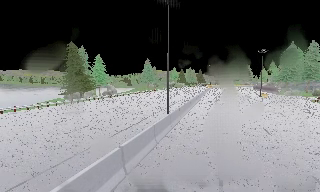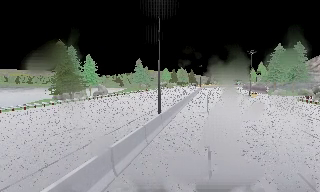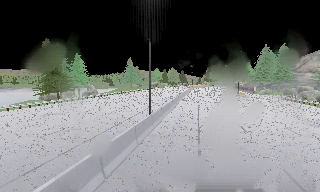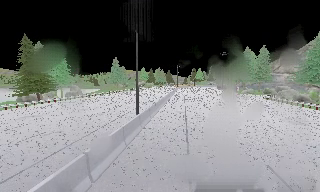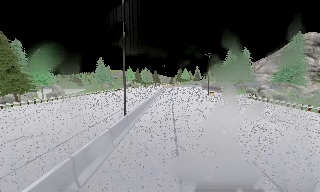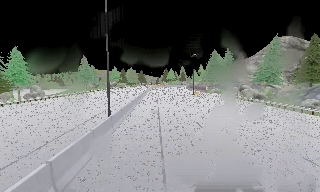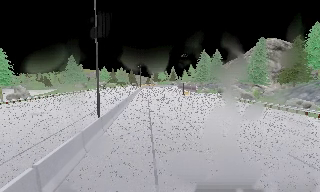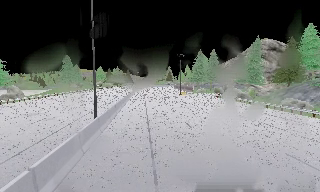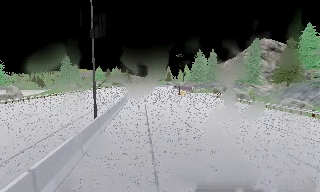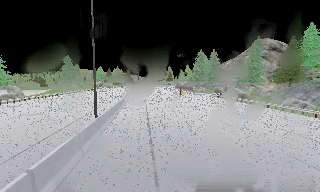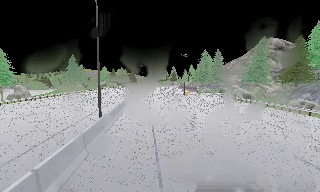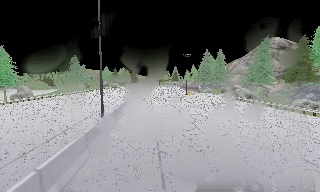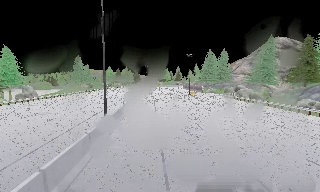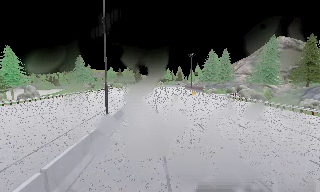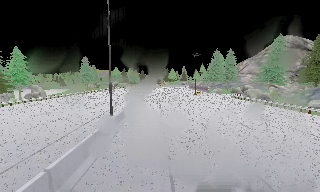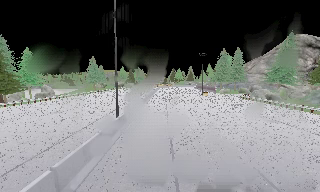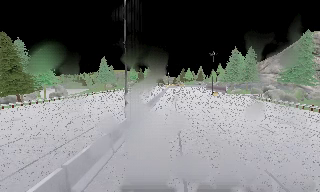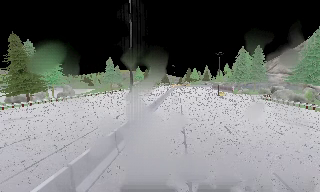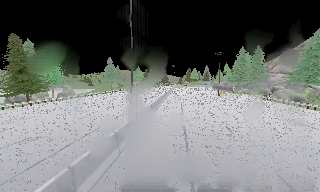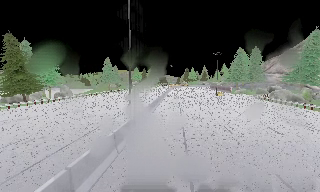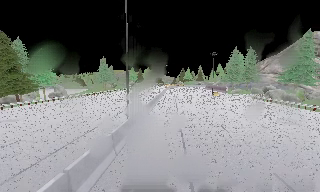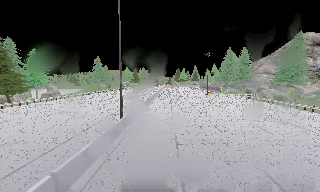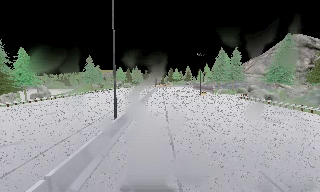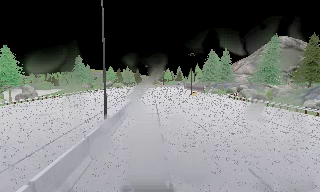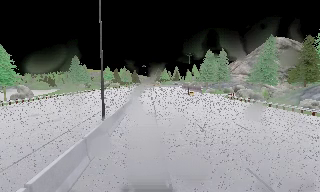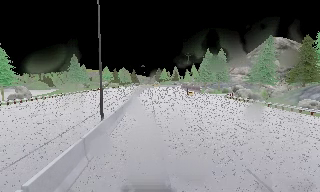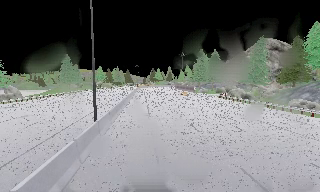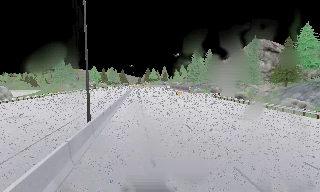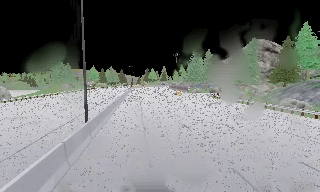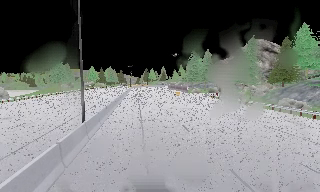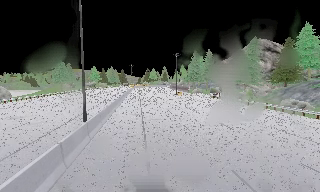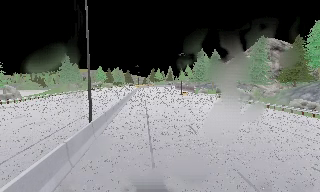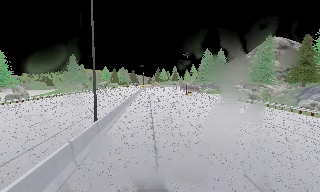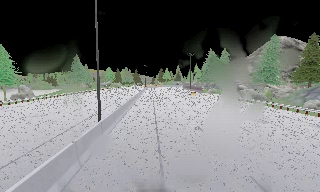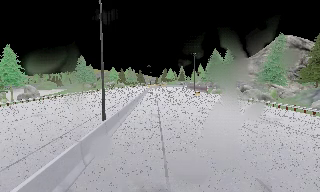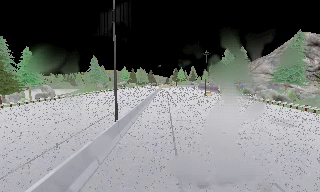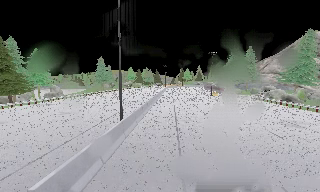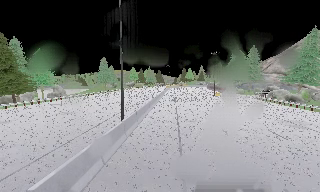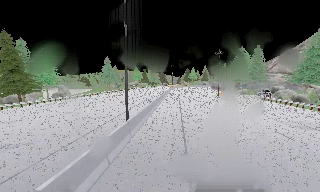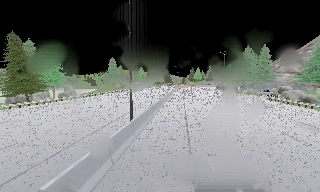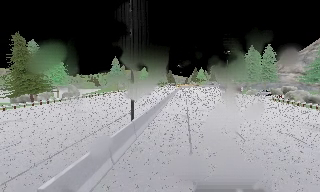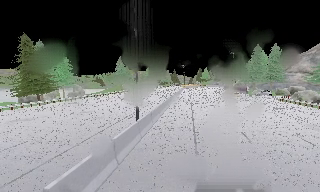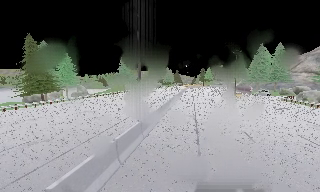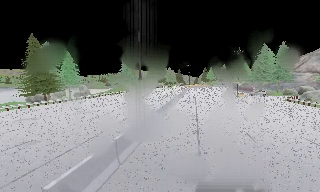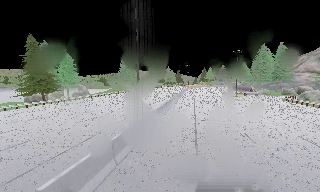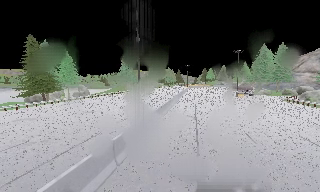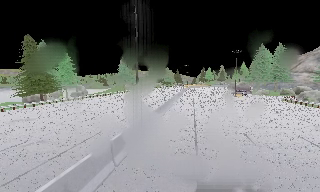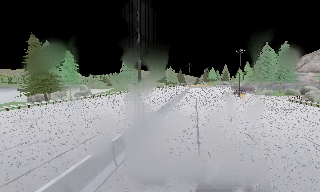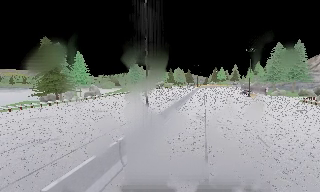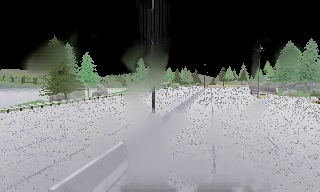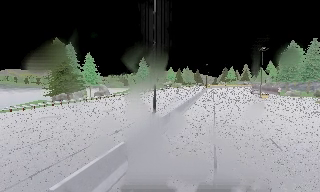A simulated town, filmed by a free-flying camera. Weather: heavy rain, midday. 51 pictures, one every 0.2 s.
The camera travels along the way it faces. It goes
forward.
0.0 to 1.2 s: The scene slides to the left, as the camera pans about 25 degrees to its right.
1.2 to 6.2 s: The camera travels forward, about 1.5 m, so what stands in front looms larger.
6.2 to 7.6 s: The camera pans to its left, which is counterclockwise from overhead, by about 10 degrees.
7.6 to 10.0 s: The camera swings to its left by about 10 degrees, and the scene slides to the right. It travels forward, about 1 m, so what stands in front looms larger.
The film runs forward here.
